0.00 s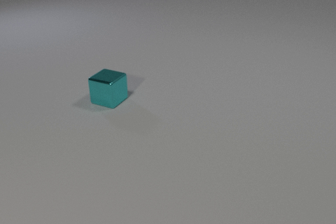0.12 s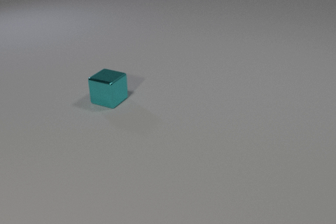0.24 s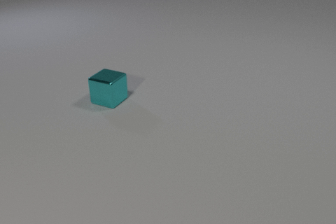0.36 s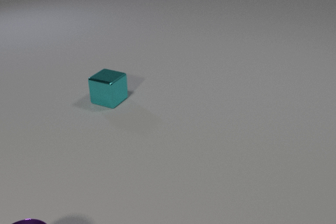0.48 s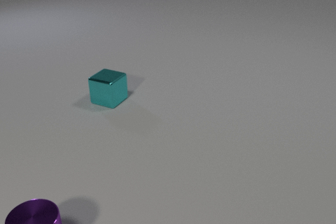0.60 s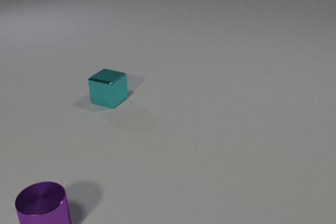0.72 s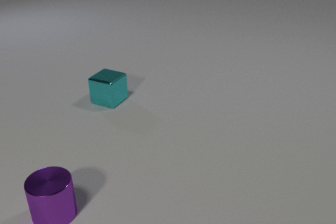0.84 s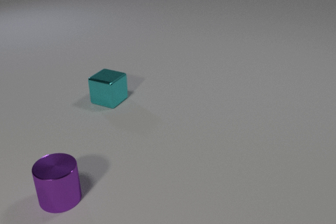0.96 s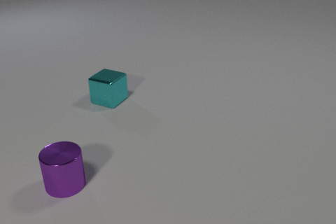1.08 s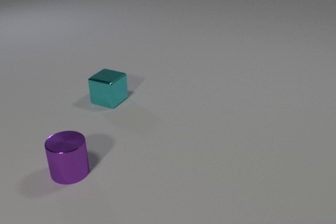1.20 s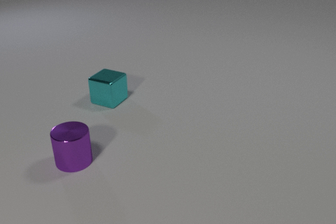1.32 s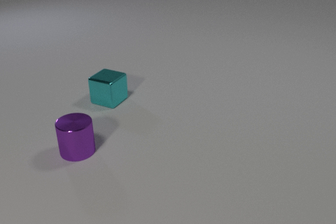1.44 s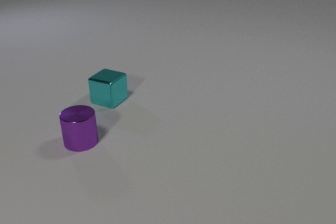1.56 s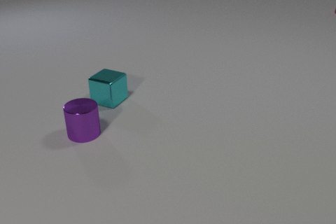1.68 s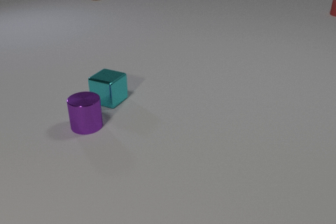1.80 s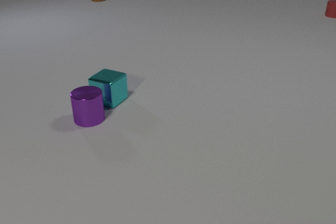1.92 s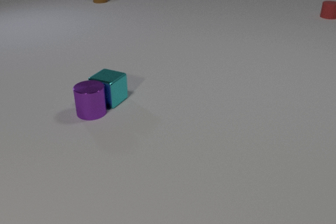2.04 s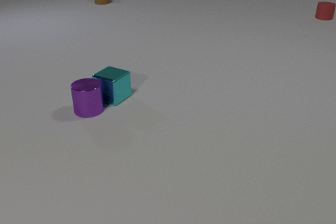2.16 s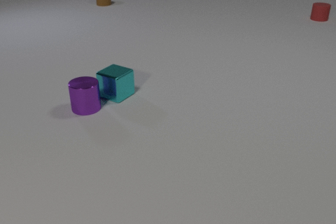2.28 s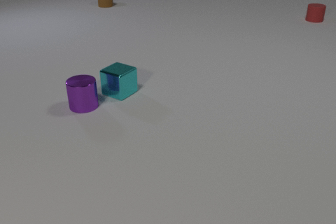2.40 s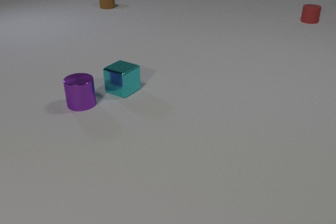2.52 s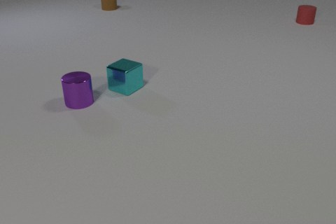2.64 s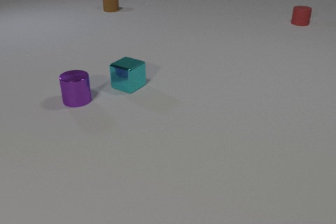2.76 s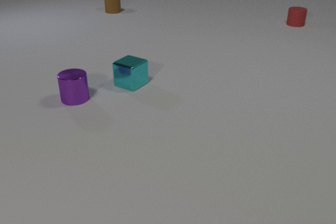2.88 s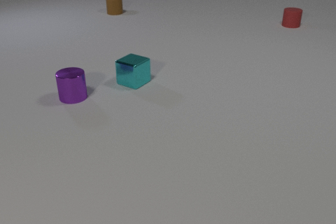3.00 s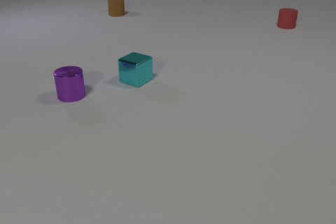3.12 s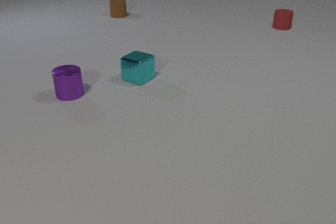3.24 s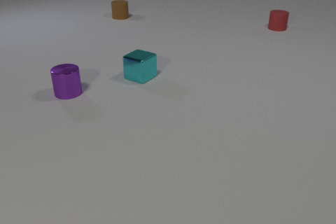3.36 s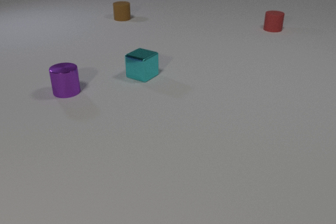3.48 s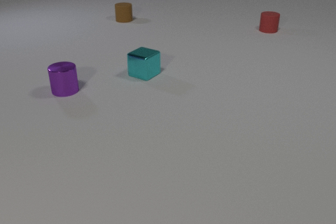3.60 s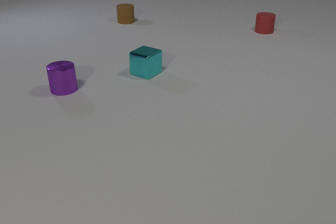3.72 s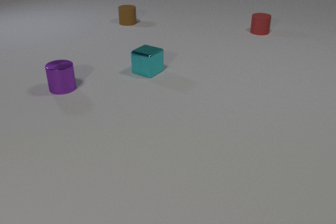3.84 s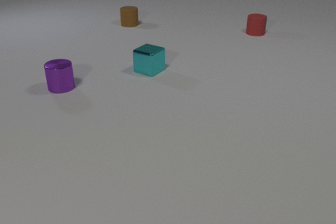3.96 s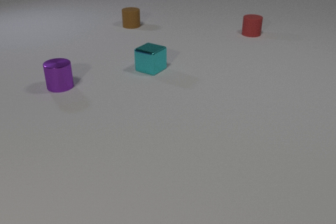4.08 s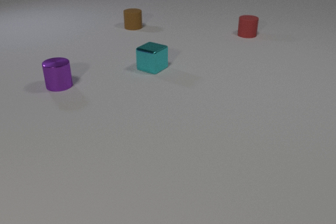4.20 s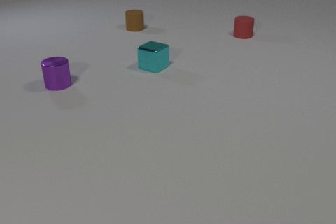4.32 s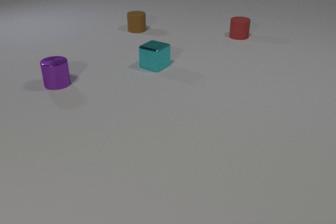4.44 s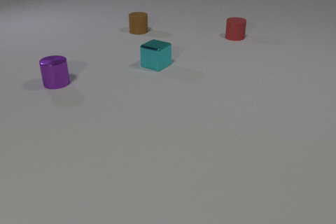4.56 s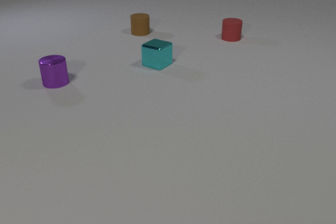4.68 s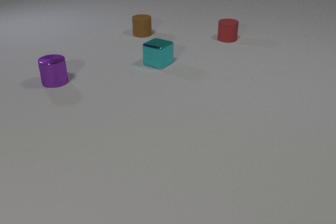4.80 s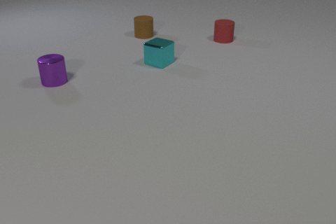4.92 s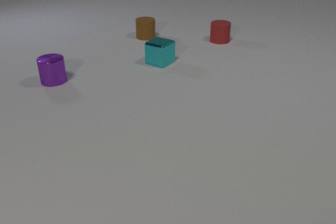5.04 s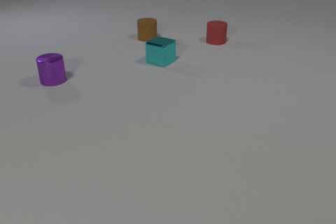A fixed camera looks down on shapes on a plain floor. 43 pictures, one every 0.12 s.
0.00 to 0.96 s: The purple metal cylinder comes in at the bottom edge, slides away from the camera.
0.96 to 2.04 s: The purple metal cylinder slides away from the camera. The cyan metal cube moves, and ends about where it began. The brown rubber cylinder comes in at the top edge, slides toward the camera. The red rubber cylinder comes in at the right edge, slides toward the camera and to the left. The purple metal cylinder and the cyan metal cube collide.
2.04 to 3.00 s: The purple metal cylinder slides away from the camera and to the left. The cyan metal cube slides away from the camera and to the right. The brown rubber cylinder slides toward the camera. The red rubber cylinder slides toward the camera and to the left.
3.00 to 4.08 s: The purple metal cylinder slides away from the camera and to the left. The cyan metal cube slides away from the camera and to the right. The brown rubber cylinder slides toward the camera. The red rubber cylinder slides to the left and toward the camera.
4.08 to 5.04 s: The purple metal cylinder slides away from the camera and to the left. The cyan metal cube slides away from the camera and to the right. The brown rubber cylinder slides toward the camera. The red rubber cylinder slides to the left and toward the camera.
How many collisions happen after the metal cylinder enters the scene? 1.
Are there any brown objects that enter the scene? yes.
What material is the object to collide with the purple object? metal.
